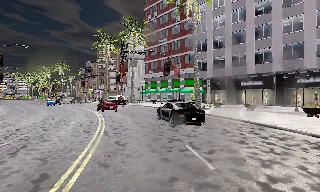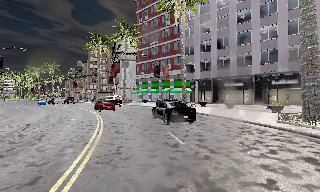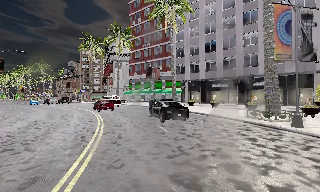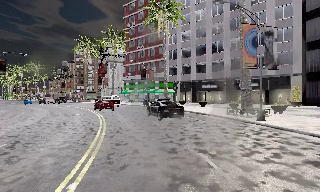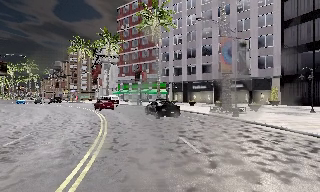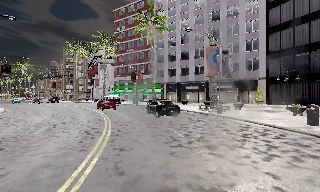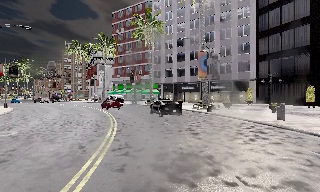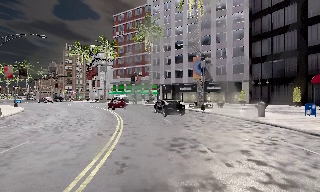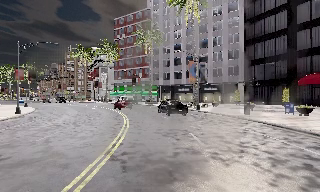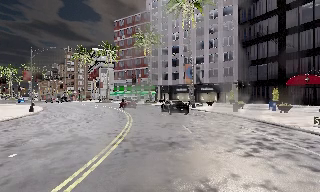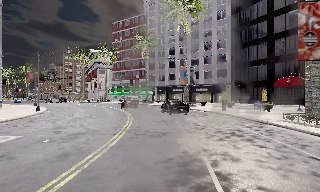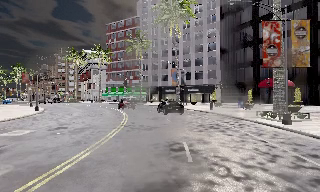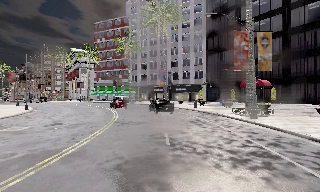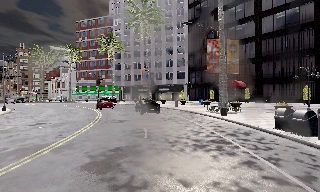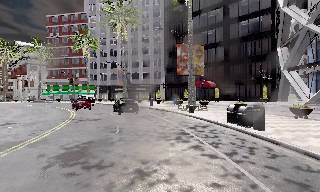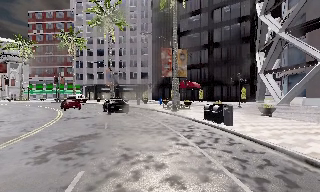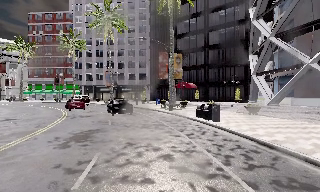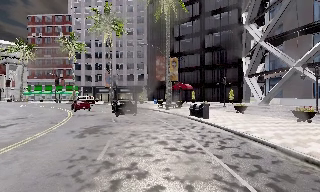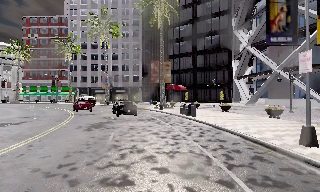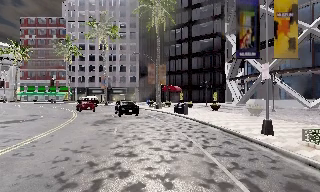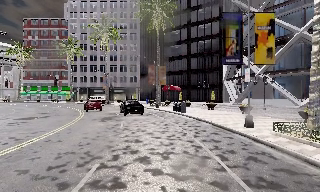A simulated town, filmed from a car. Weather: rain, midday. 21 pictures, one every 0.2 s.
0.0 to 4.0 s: The camera swings to its right by about 45 degrees, and the scene slides to the left. It travels backward, about 35 m.
The film runs backward here.
